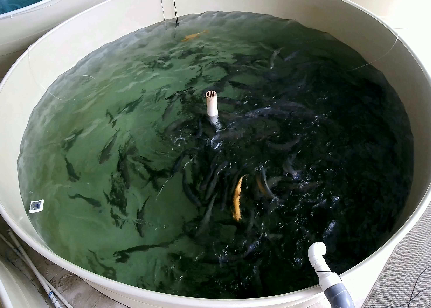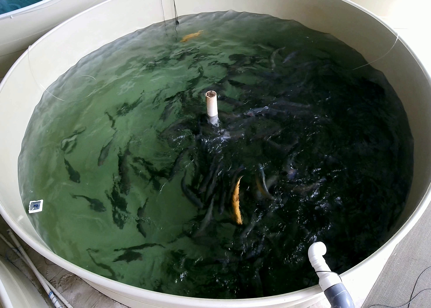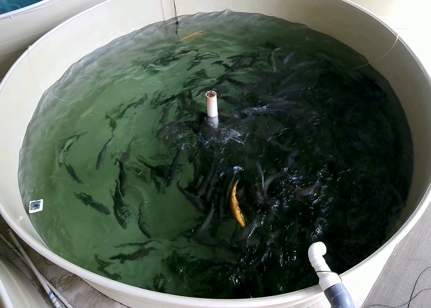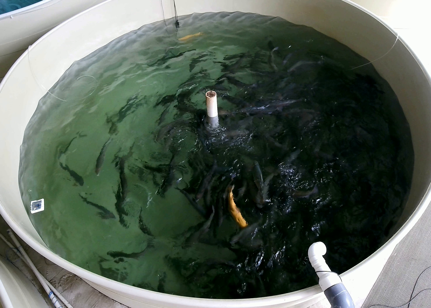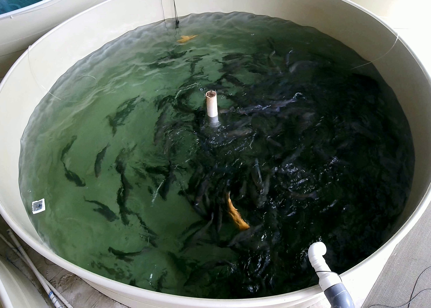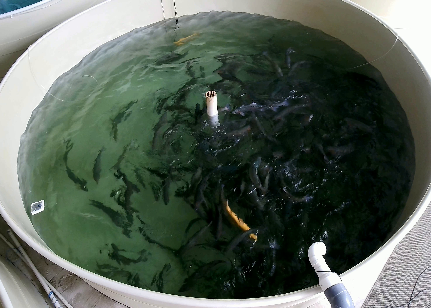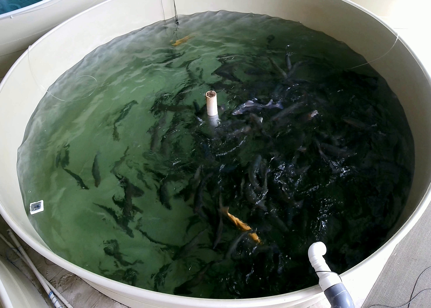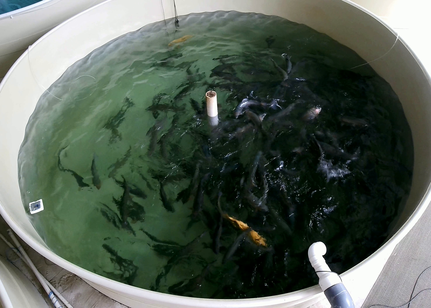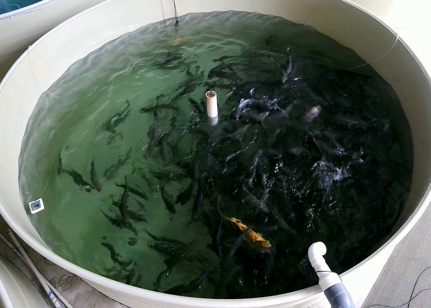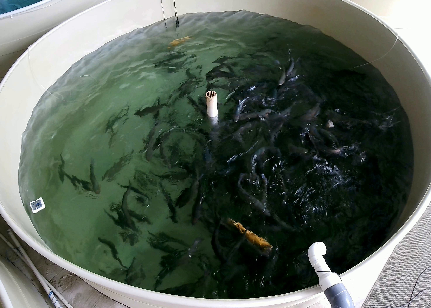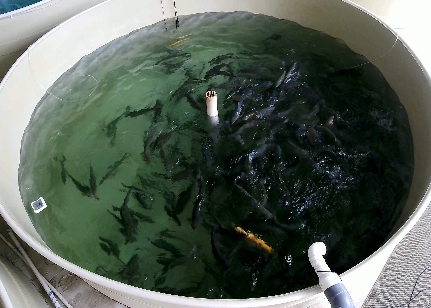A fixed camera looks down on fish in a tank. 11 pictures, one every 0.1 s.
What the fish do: Weak feeding.
